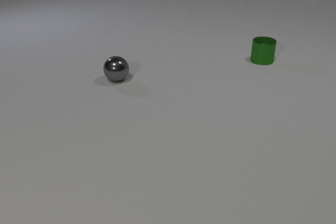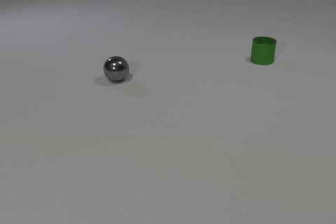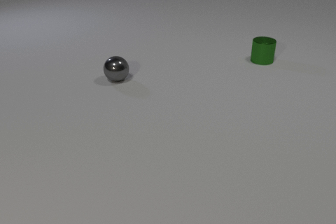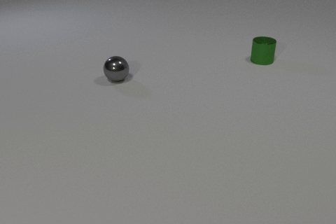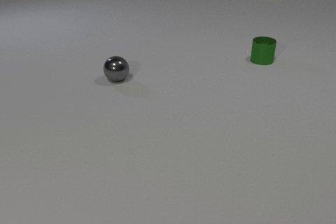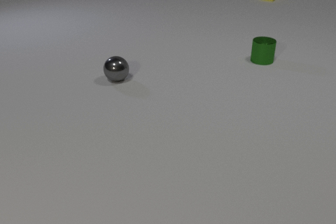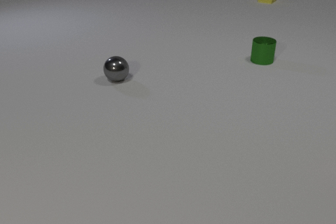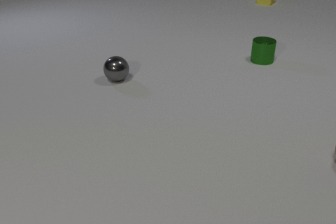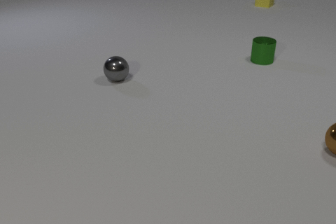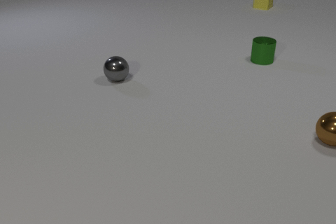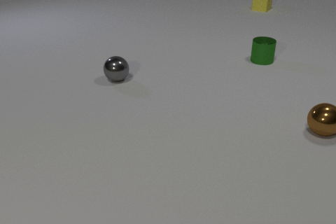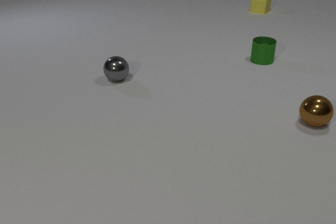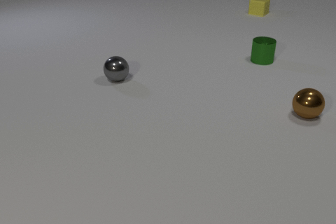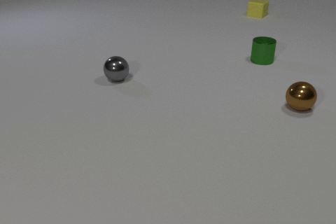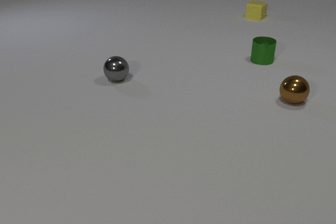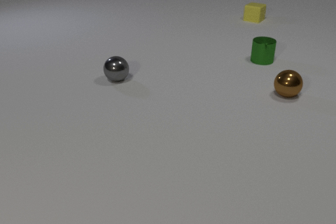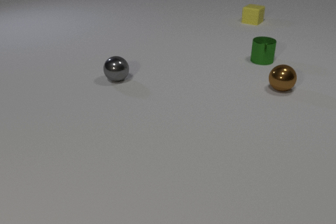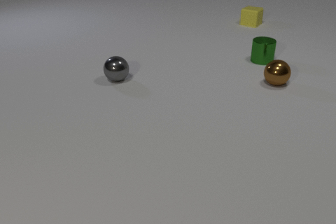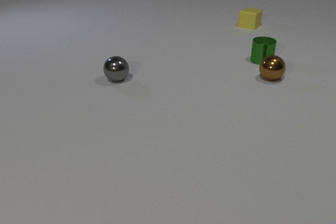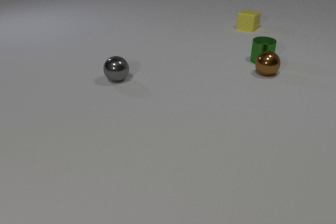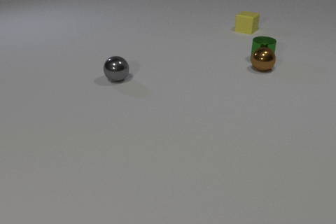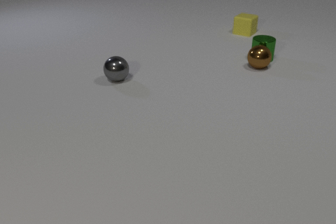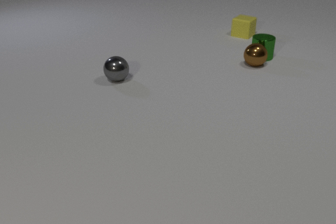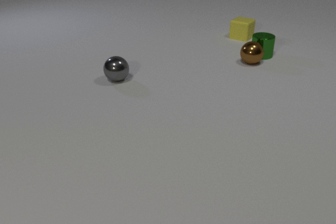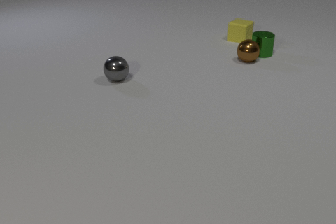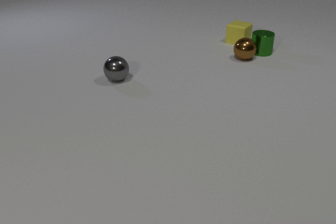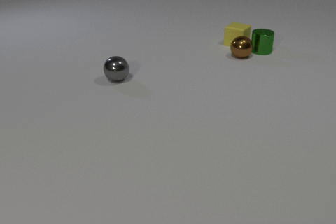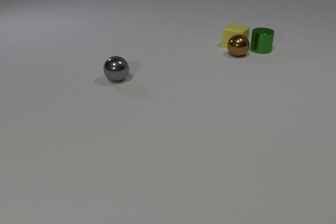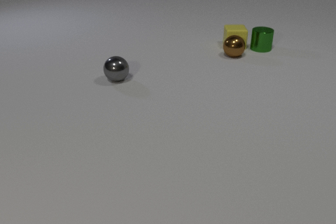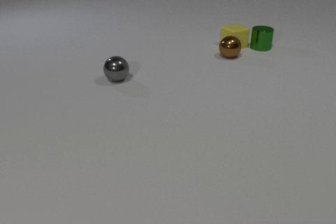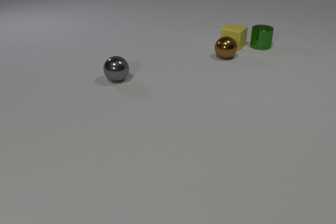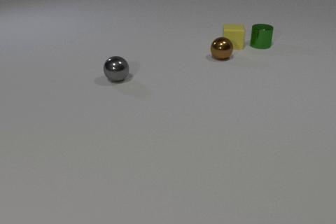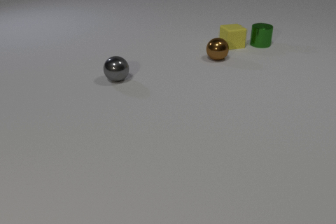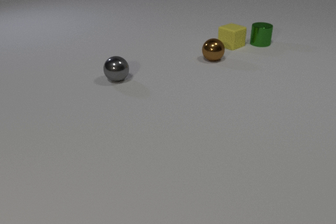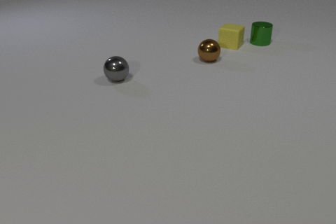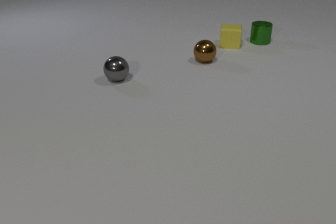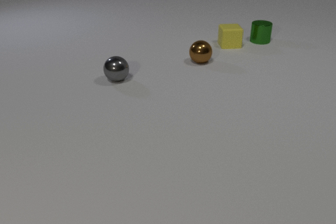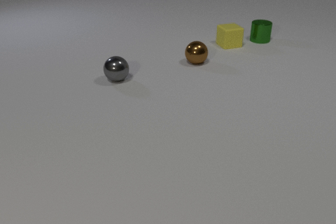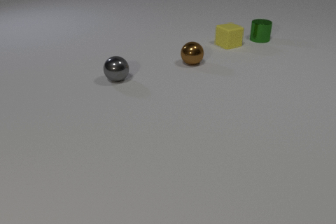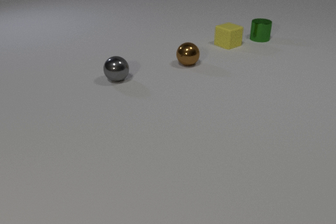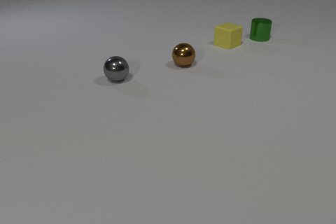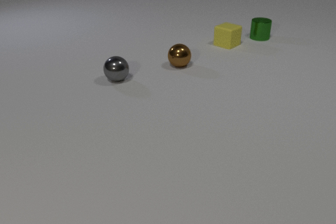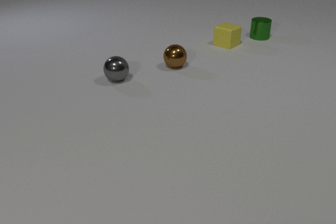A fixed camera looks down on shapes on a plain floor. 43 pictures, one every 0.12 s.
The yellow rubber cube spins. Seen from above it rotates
counterclockwise.
The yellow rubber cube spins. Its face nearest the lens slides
to the right.
0.00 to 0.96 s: The brown metal sphere comes in at the right edge, rolls away from the camera and to the left. The yellow rubber cube comes in at the top edge, slides toward the camera.
0.96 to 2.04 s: The brown metal sphere rolls away from the camera and to the left. The yellow rubber cube slides toward the camera.
2.04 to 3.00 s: The brown metal sphere rolls away from the camera and to the left. The green metal cylinder slides away from the camera. The yellow rubber cube slides toward the camera. The brown metal sphere and the green metal cylinder collide.
3.00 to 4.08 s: The brown metal sphere rolls to the left. The green metal cylinder slides away from the camera. The yellow rubber cube slides toward the camera and to the left, spins so that its near face slides to the right, counterclockwise seen from above. The brown metal sphere and the yellow rubber cube collide.
4.08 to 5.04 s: The brown metal sphere rolls to the left and toward the camera. The green metal cylinder slides away from the camera. The yellow rubber cube spins so that its near face slides to the right, counterclockwise seen from above.
What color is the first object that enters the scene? yellow.
How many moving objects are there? 3.
Are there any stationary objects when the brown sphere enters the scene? yes.
